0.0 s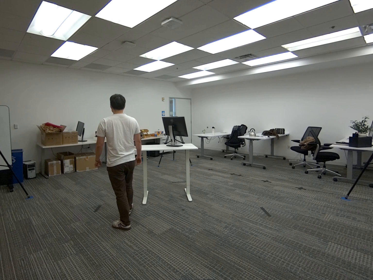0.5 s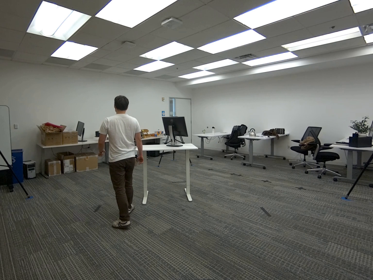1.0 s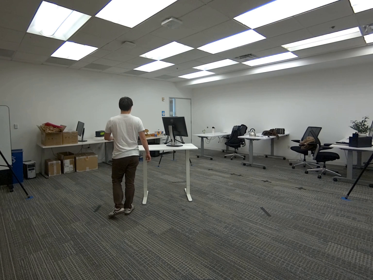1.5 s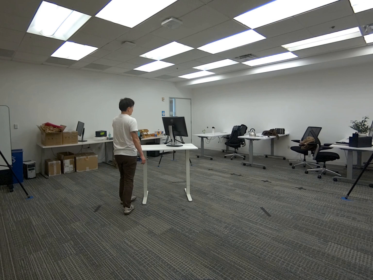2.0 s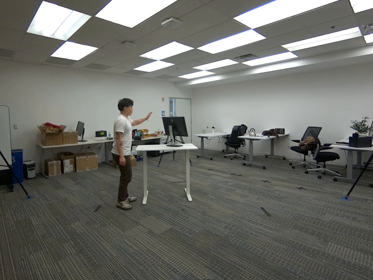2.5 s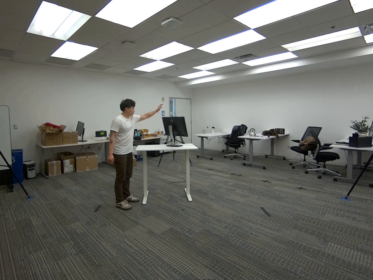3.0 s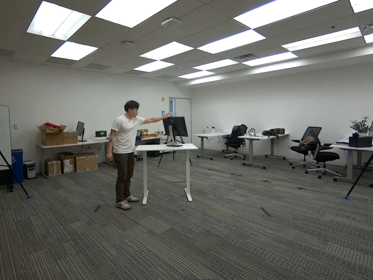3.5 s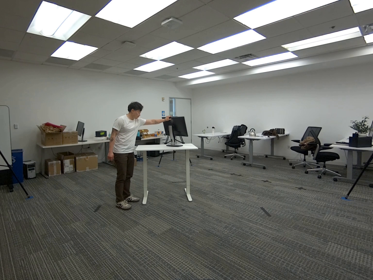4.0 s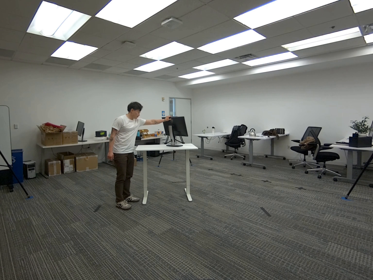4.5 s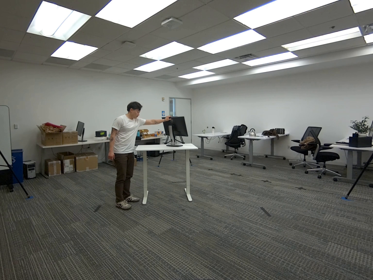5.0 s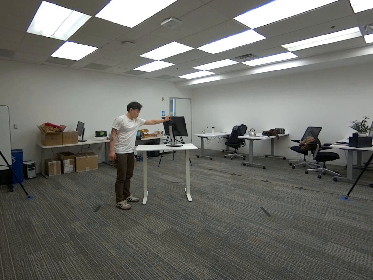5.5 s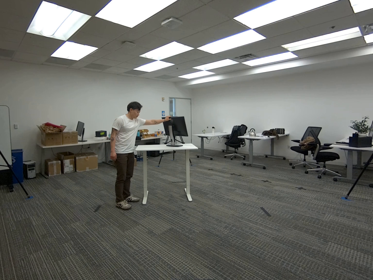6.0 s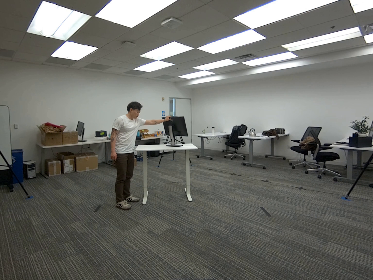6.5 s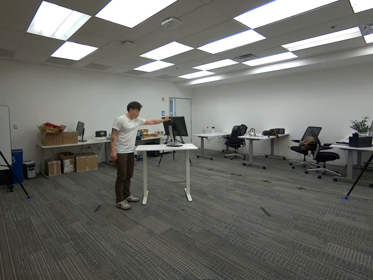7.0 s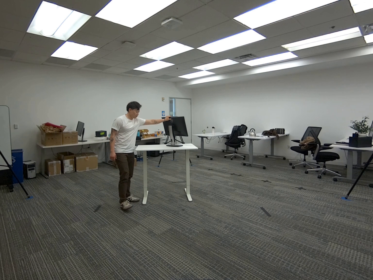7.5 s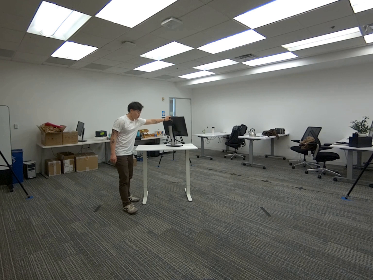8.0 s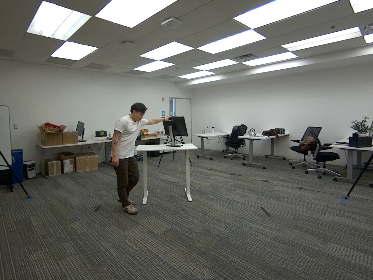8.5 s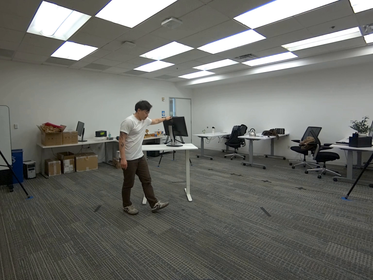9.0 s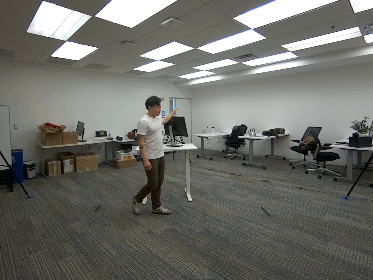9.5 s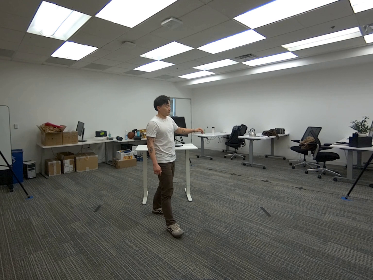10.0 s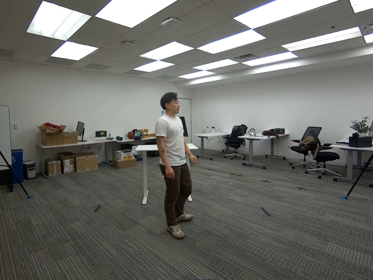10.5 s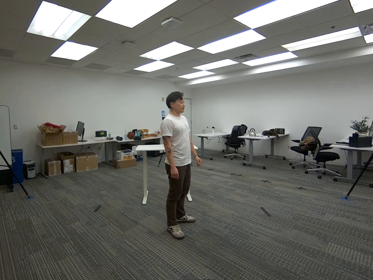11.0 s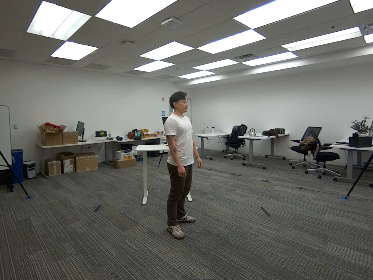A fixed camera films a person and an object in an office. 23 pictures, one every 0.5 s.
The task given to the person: Walk over to the monitor on the white desk and touch the monitor using your left hand.
